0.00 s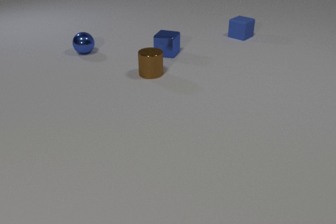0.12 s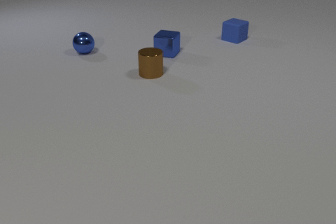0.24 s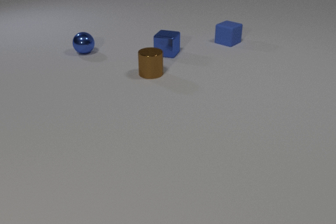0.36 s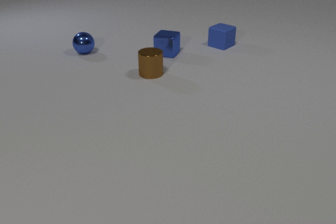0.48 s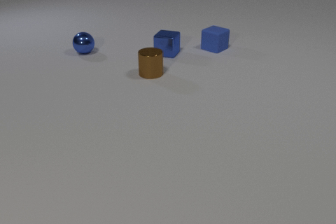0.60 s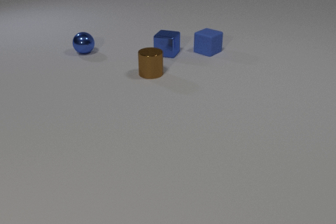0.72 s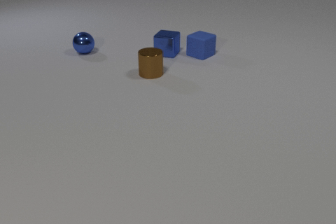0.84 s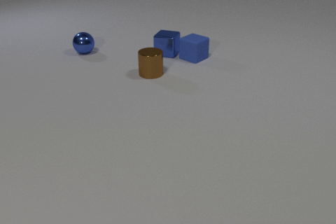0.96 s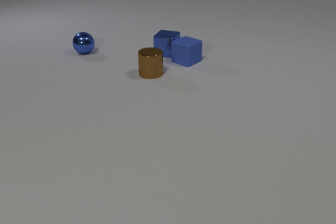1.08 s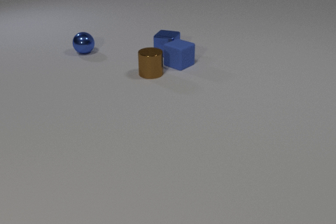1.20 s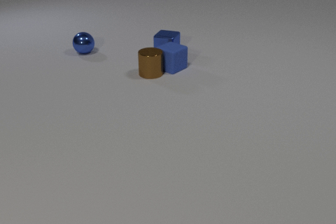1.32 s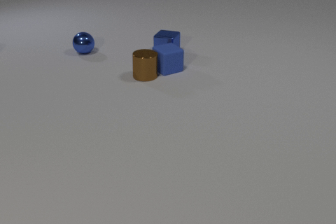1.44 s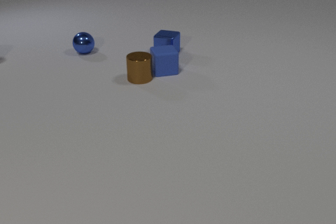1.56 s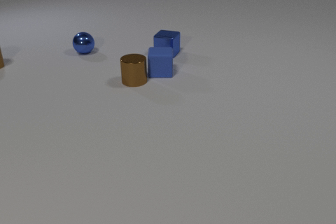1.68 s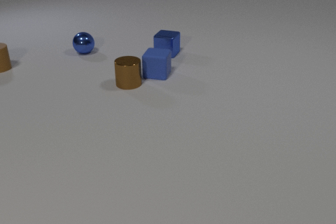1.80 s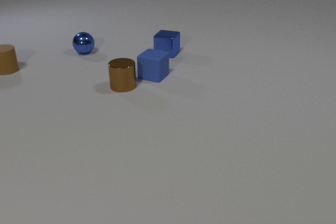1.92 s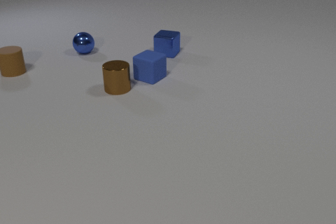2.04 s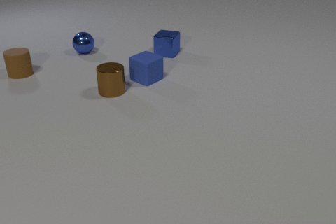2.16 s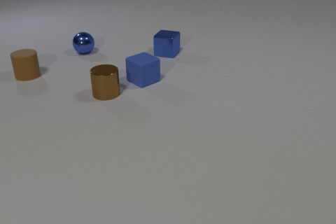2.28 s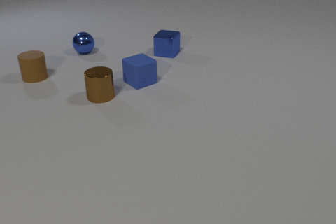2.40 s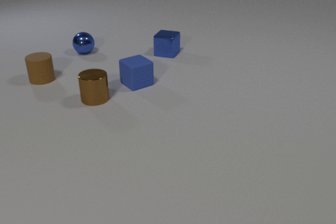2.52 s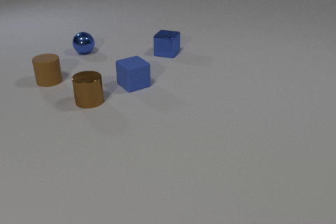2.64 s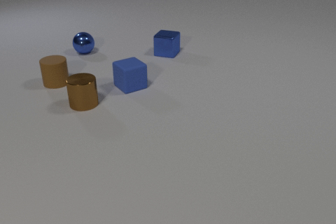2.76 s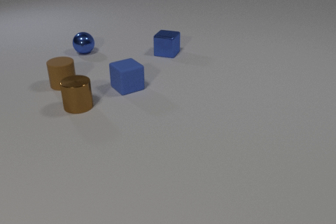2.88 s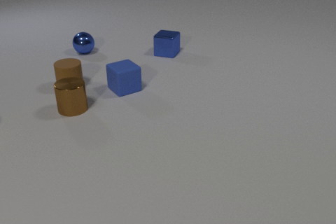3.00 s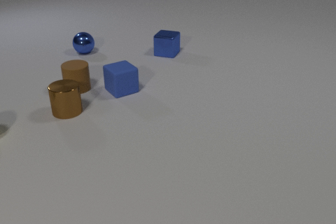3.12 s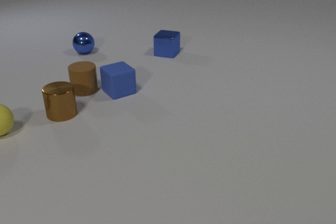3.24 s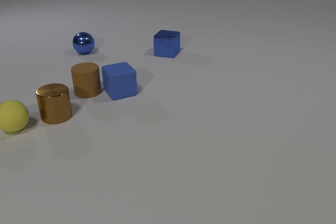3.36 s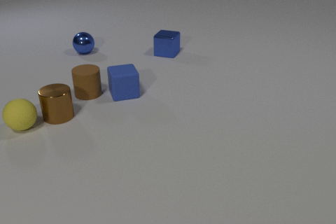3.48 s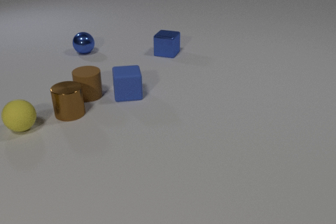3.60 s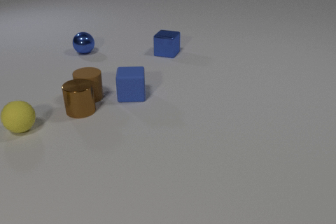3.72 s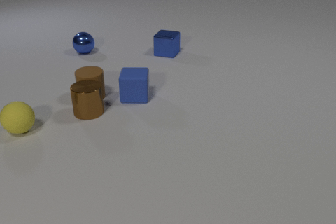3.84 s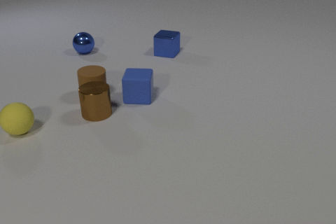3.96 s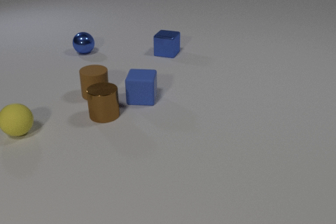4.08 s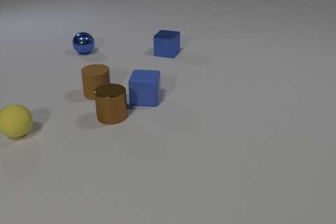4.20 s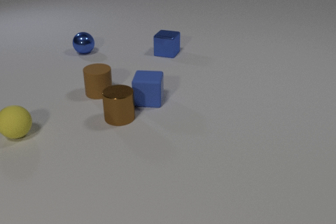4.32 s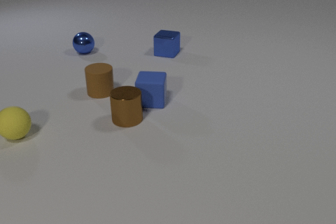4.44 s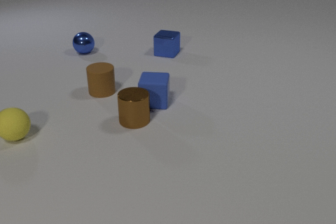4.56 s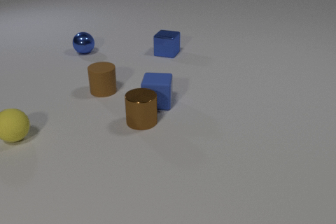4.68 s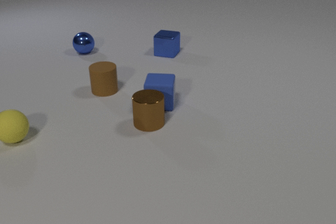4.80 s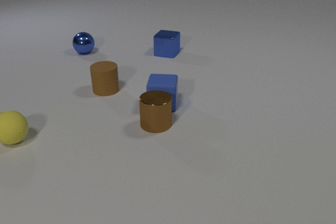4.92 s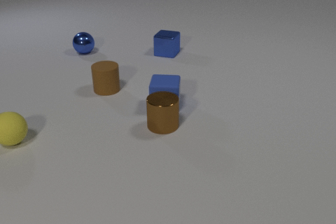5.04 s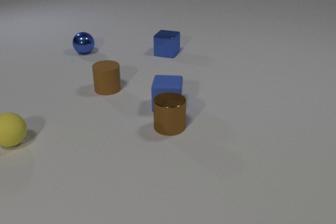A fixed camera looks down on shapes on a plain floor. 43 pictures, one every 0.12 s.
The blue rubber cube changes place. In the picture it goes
toward the camera.
The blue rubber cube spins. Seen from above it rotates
clockwise.
0.00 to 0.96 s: The blue rubber cube slides toward the camera and to the left.
0.96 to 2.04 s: The blue rubber cube slides toward the camera and to the left, spins clockwise seen from above by about 90 degrees, its near face sliding to the left. The brown metal cylinder slides to the left and toward the camera. The brown rubber cylinder comes in at the left edge, slides toward the camera and to the right. The blue rubber cube and the brown metal cylinder collide.
2.04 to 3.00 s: The blue rubber cube slides to the left and toward the camera. The brown metal cylinder slides to the left and toward the camera. The brown rubber cylinder slides to the right and toward the camera.
3.00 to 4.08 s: The blue rubber cube slides to the right and toward the camera, spins clockwise seen from above by about 45 degrees, its near face sliding to the left. The brown metal cylinder slides to the right and toward the camera. The brown rubber cylinder slides to the right and toward the camera. The yellow rubber sphere comes in at the left edge, rolls to the right. The blue rubber cube and the brown rubber cylinder collide. The brown metal cylinder and the yellow rubber sphere collide. The brown metal cylinder and the brown rubber cylinder collide.
4.08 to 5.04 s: The blue rubber cube slides to the right and toward the camera. The brown metal cylinder slides to the right and toward the camera. The brown rubber cylinder slides to the right and away from the camera. The yellow rubber sphere rolls toward the camera.
How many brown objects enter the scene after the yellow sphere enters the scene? 0.
How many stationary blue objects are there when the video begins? 2.
Are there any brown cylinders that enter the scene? yes.
